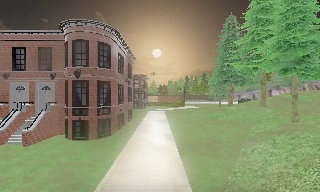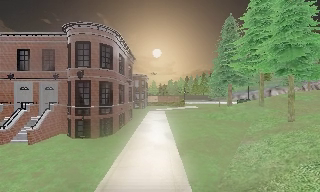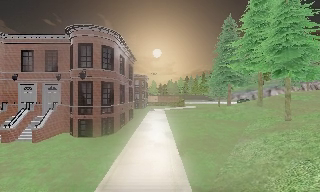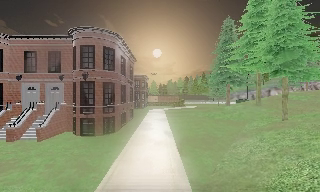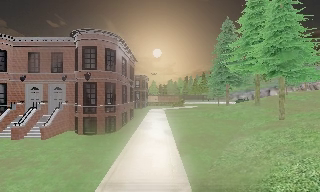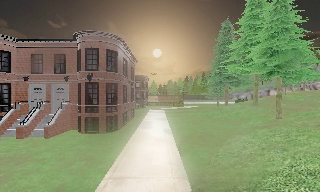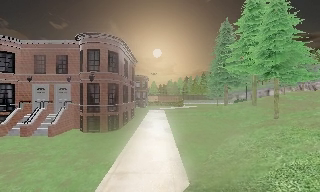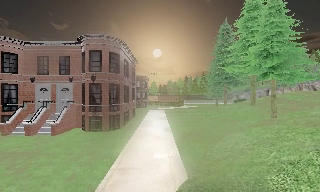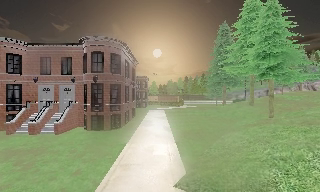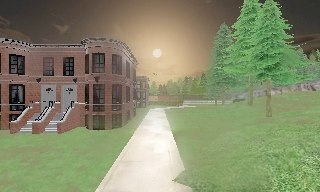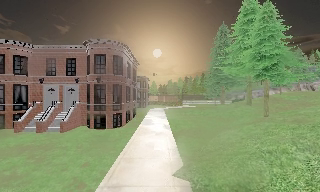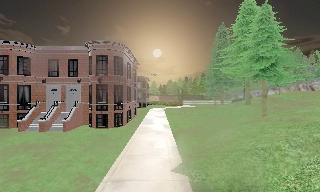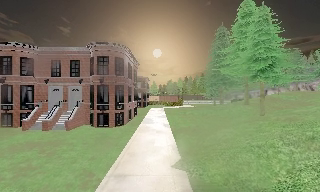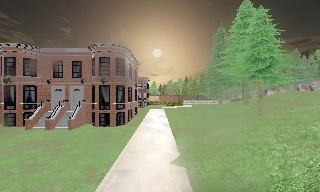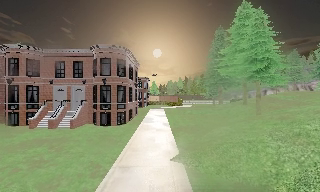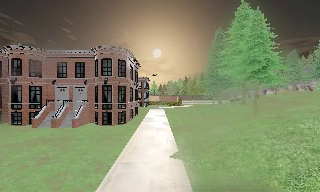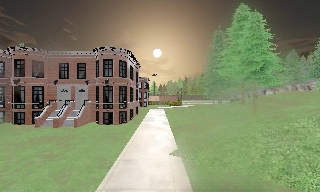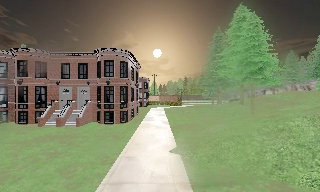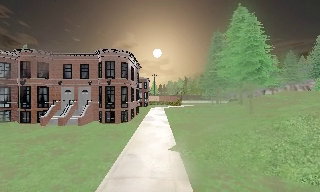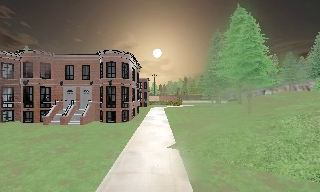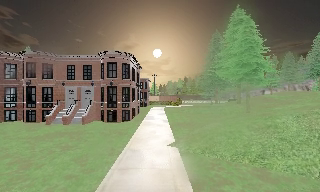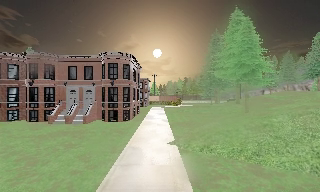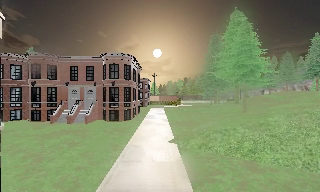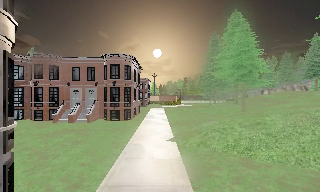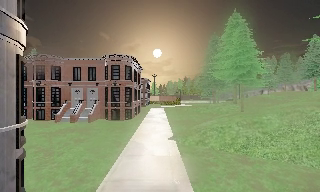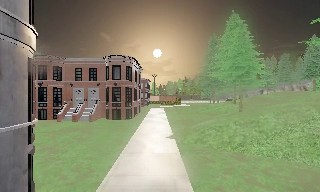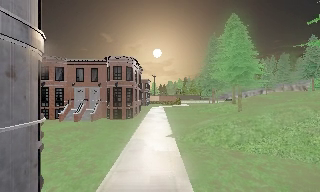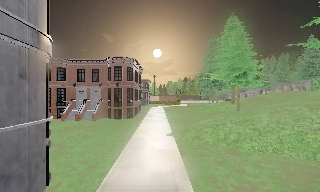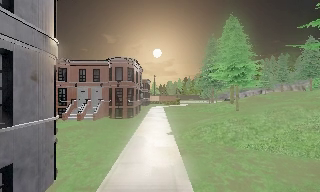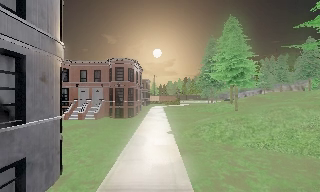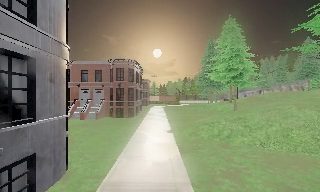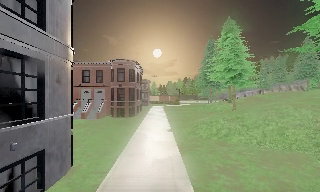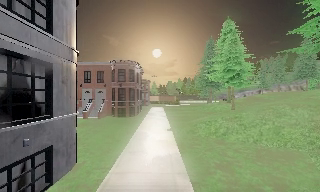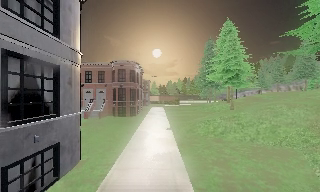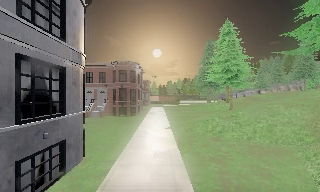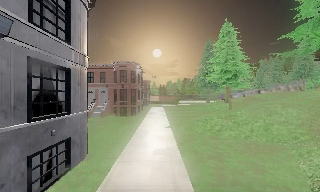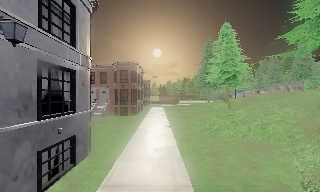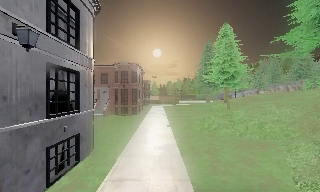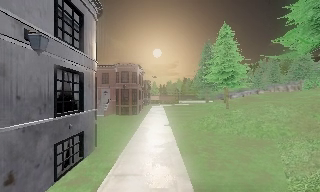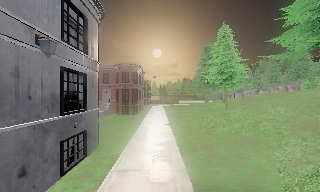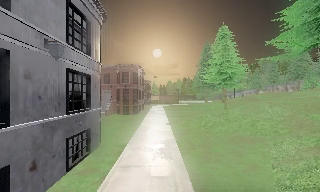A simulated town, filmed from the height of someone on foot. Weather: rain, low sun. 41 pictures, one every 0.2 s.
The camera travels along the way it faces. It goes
backward.
0.0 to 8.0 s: The camera travels backward, about 12 m, so what stands in front gets smaller.
The film runs backward here.
